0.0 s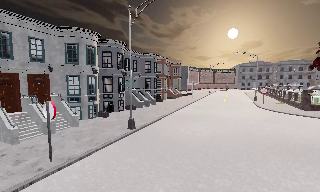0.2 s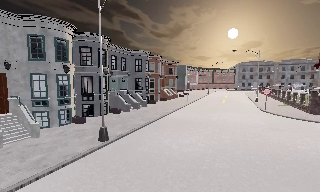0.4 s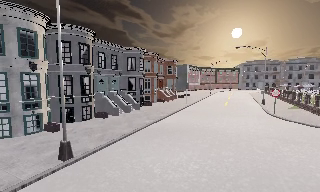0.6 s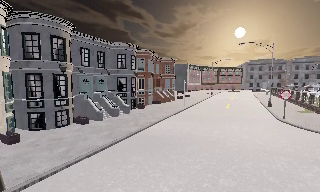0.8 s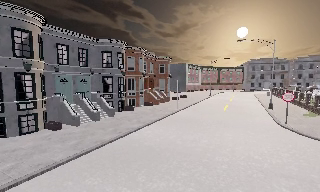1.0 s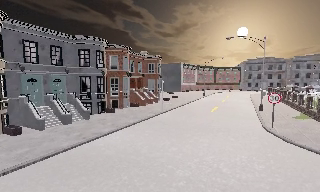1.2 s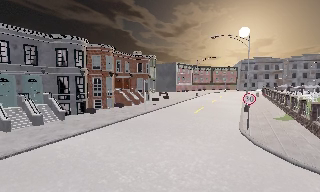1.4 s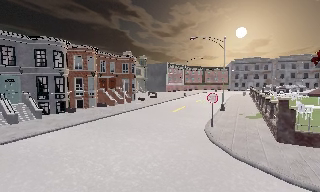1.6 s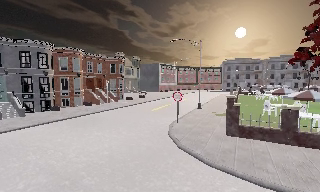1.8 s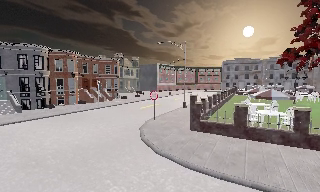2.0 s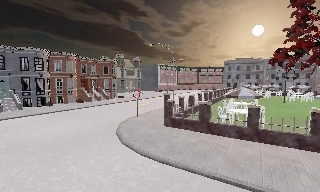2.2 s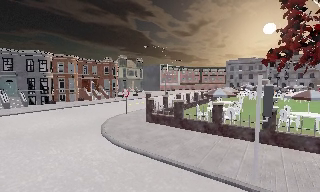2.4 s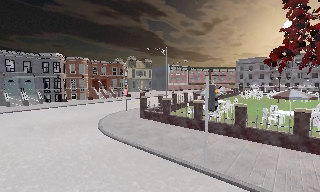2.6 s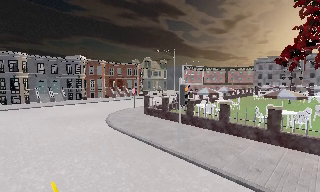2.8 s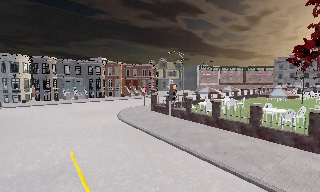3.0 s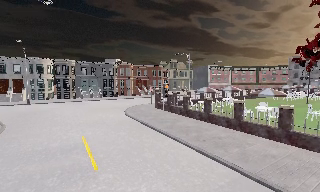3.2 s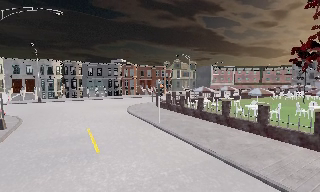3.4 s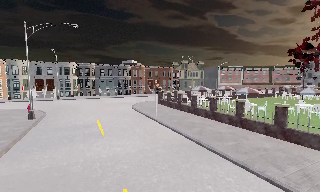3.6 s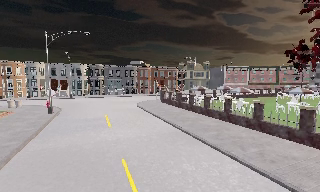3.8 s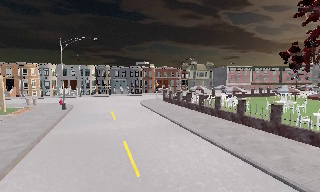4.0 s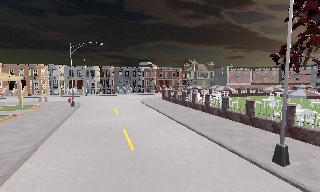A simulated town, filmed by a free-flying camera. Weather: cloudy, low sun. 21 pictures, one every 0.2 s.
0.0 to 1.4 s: The camera travels to its right and forward, about 13 m, so close, fixed things drift to the left.
1.4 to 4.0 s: The camera pans to its left, which is counterclockwise from overhead, by about 45 degrees. It travels backward and to its right, about 25 m.
The film runs forward here.
